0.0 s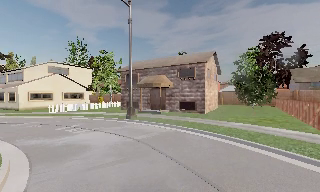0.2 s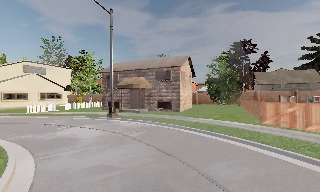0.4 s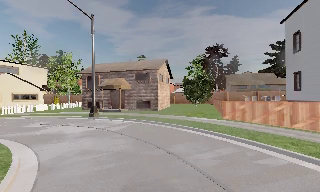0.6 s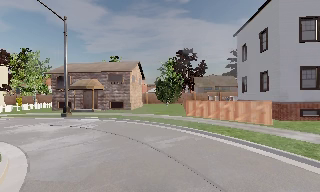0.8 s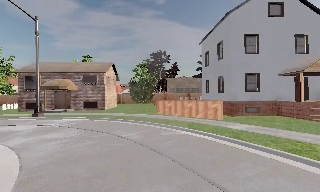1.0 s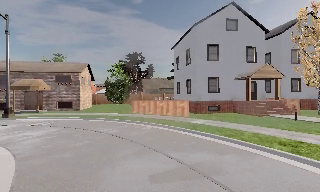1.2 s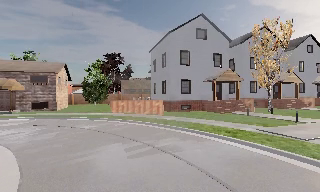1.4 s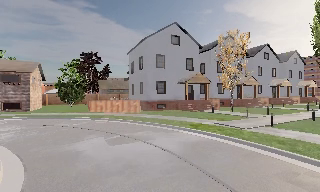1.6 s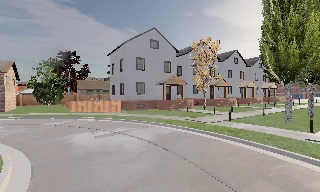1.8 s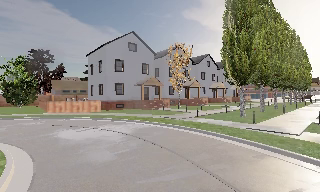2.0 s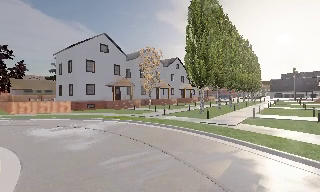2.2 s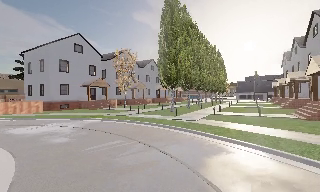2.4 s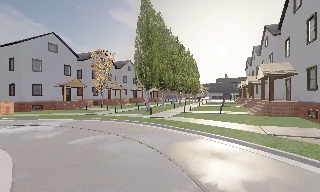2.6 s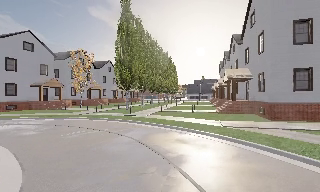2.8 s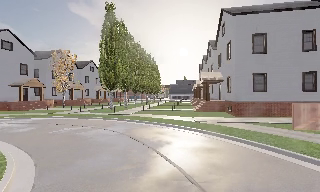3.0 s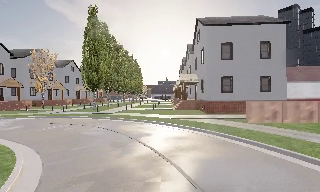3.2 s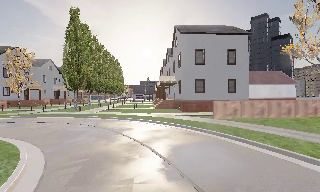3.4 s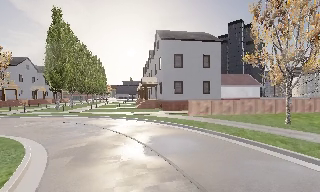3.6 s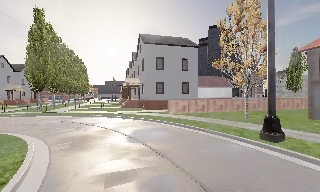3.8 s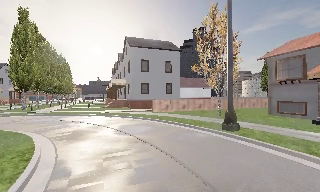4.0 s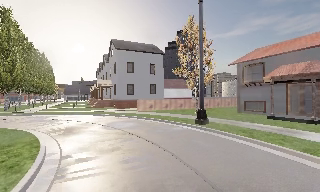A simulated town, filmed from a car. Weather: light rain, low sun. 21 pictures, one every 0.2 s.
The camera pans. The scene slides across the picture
to the left.
The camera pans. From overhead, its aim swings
clockwise.
0.0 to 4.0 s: The camera pans to its right, which is clockwise from overhead, by about 145 degrees. It travels backward, about 35 m.
The film runs backward here.
